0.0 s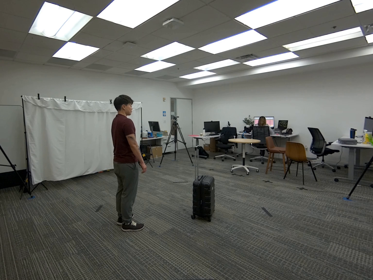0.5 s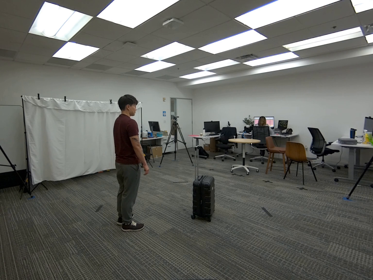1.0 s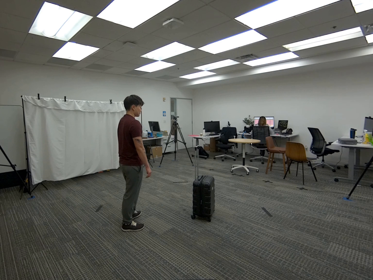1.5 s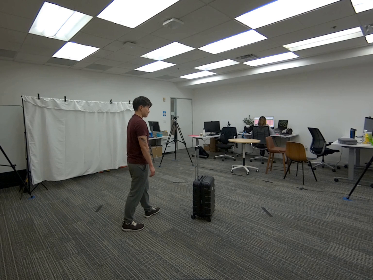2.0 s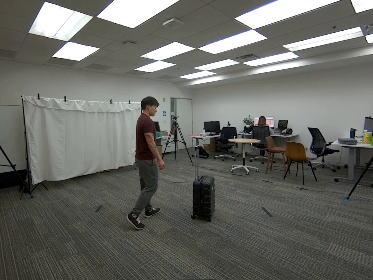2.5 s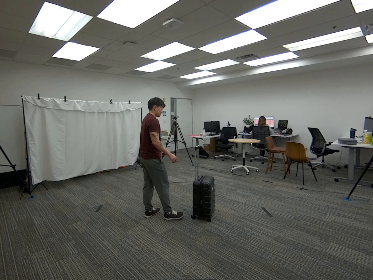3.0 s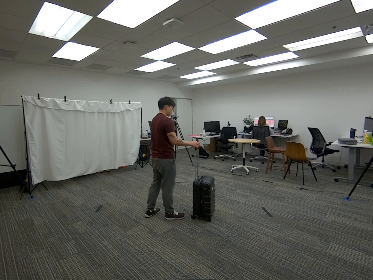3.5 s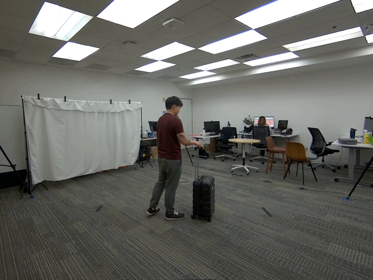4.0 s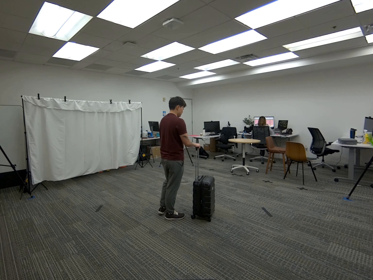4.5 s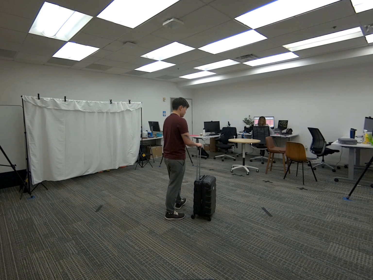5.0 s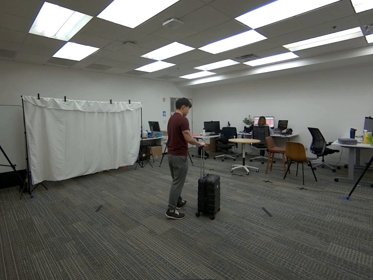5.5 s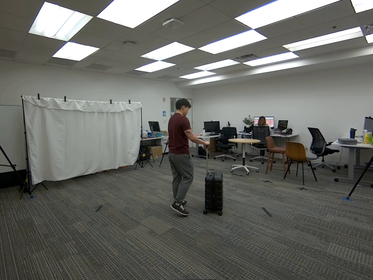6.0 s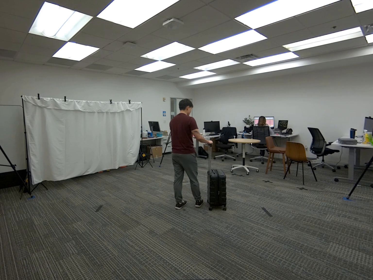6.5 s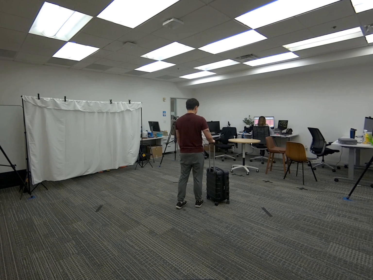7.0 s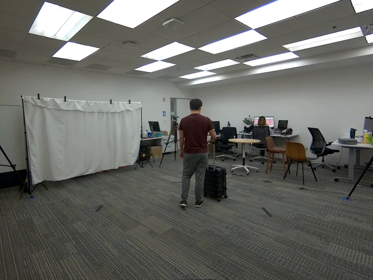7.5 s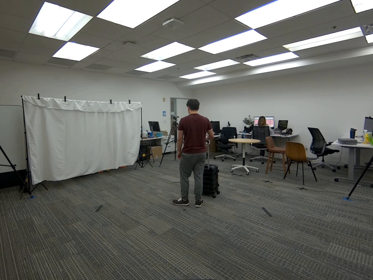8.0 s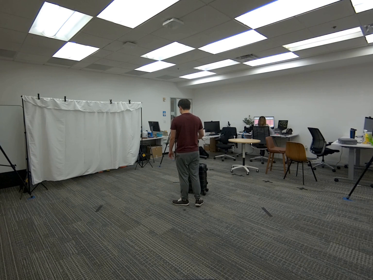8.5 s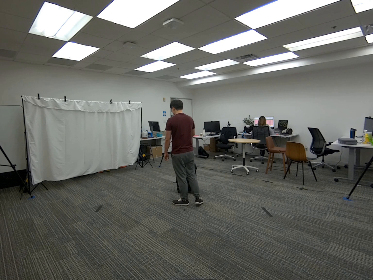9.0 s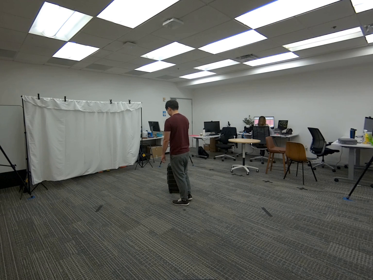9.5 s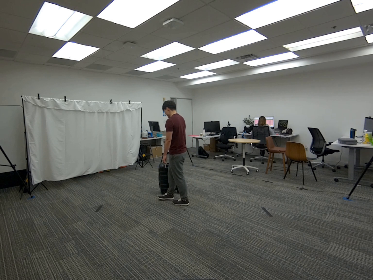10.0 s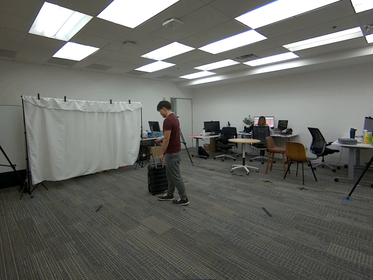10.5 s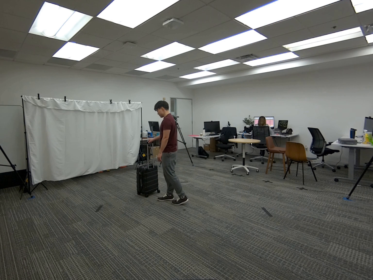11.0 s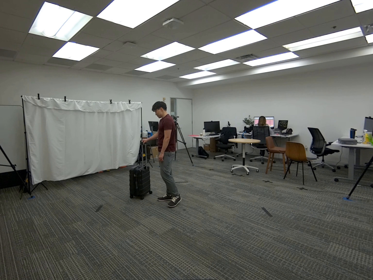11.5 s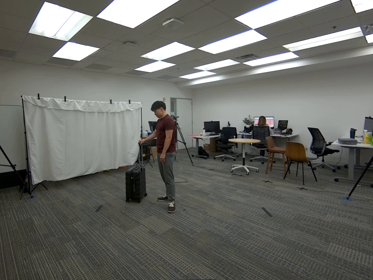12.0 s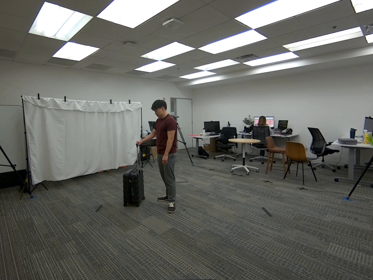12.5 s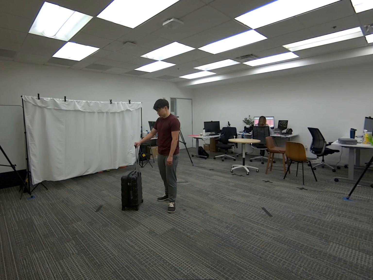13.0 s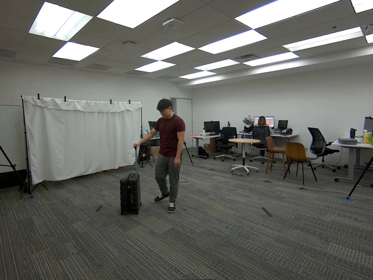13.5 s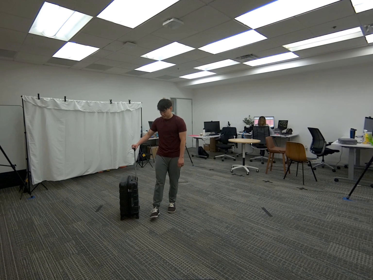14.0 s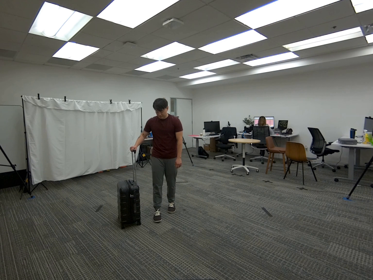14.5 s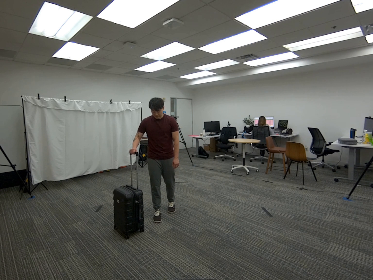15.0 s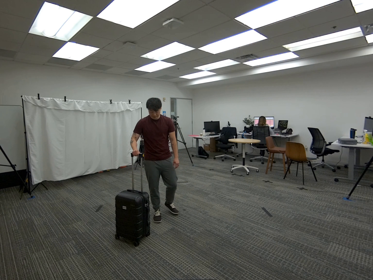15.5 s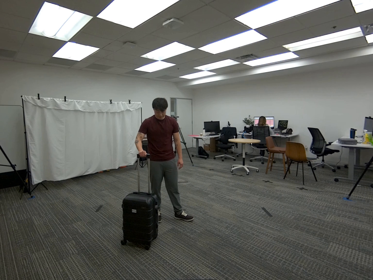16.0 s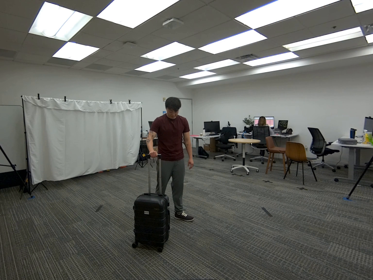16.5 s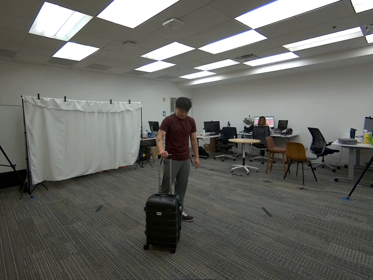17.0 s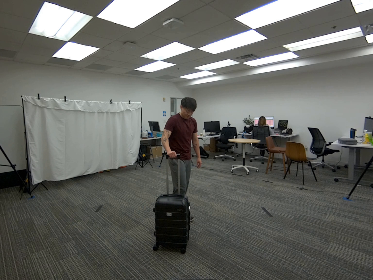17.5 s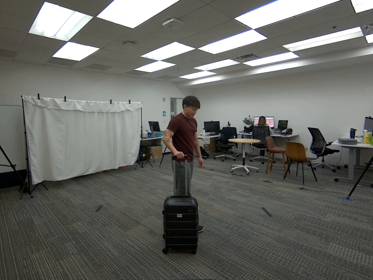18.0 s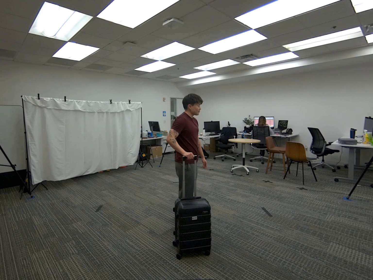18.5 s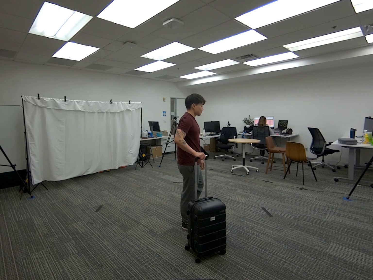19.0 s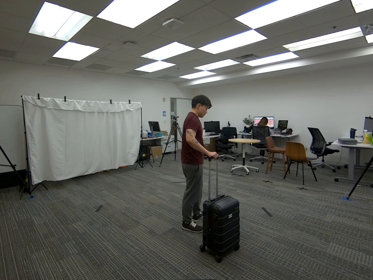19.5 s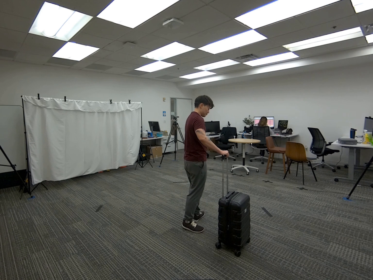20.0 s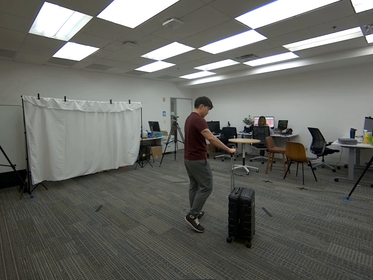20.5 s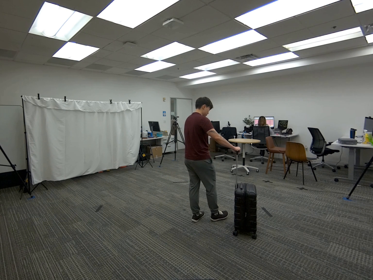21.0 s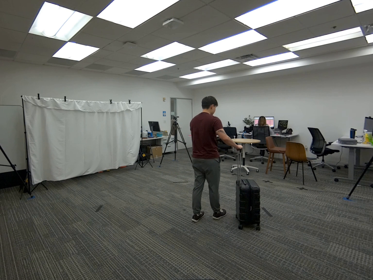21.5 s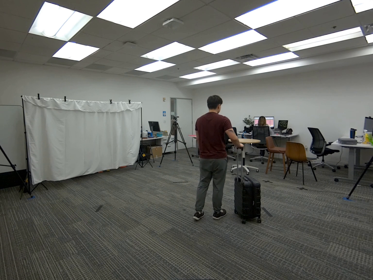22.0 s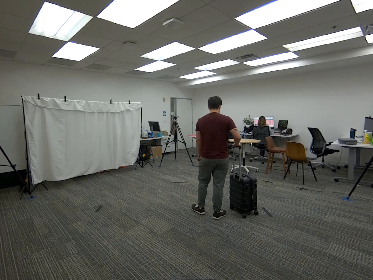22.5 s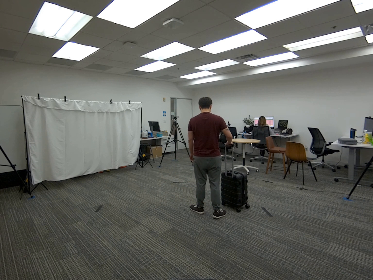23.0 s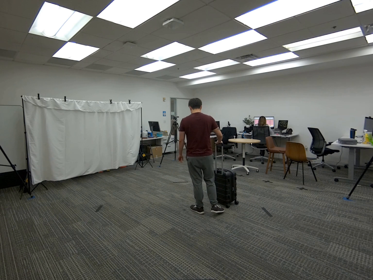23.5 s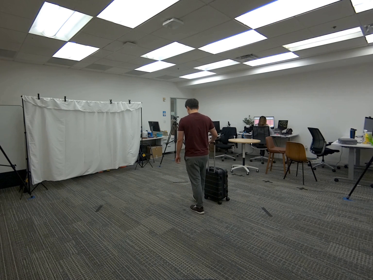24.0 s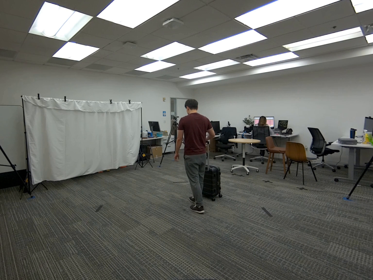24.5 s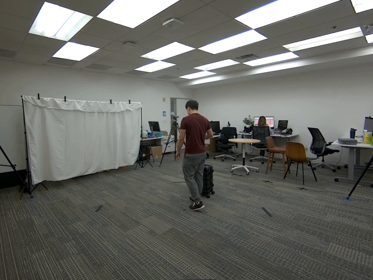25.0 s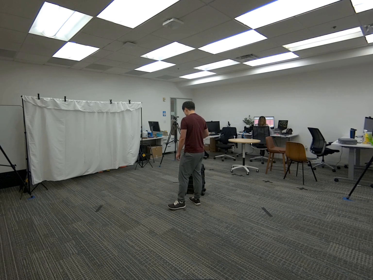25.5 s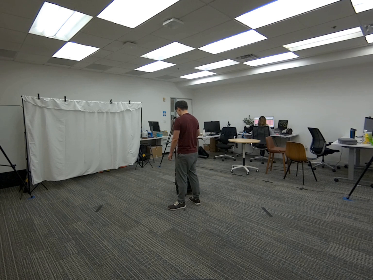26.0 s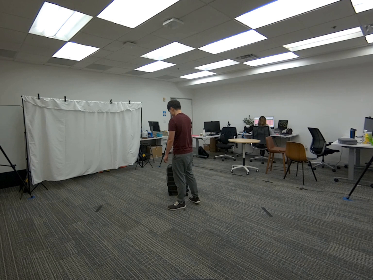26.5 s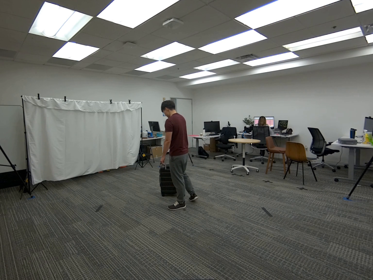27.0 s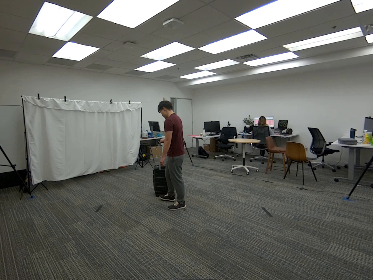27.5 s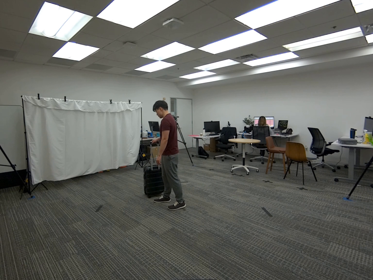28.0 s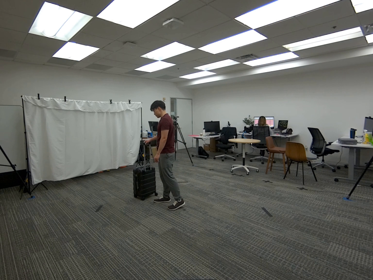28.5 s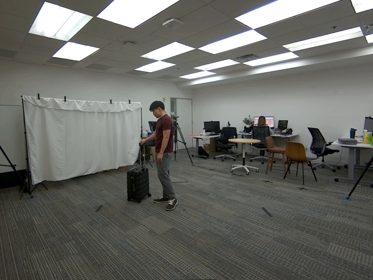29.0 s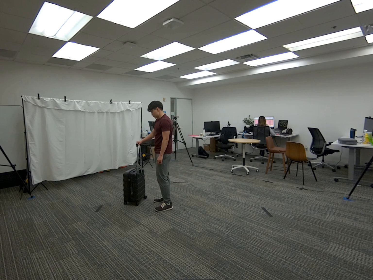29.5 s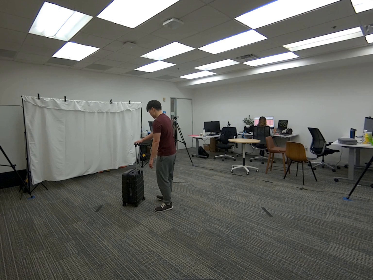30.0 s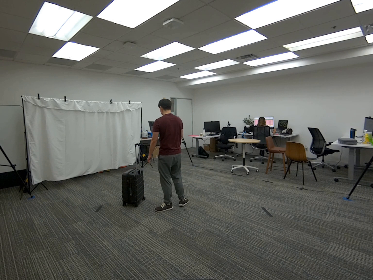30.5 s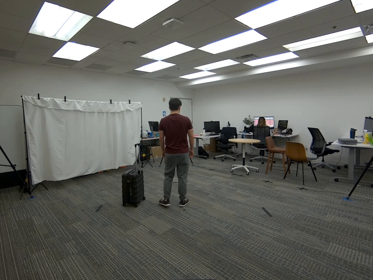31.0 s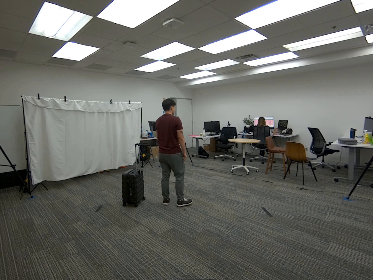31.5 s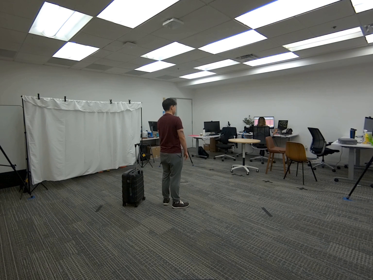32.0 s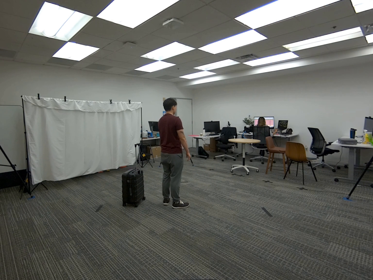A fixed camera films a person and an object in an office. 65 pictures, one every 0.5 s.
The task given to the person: Walk over to the rolling luggage within the bounding area and place your right hand on the handle of the luggage and proceed to roll the luggage within the bounding area. Step away from the luggage once the sequence comes to an end.
